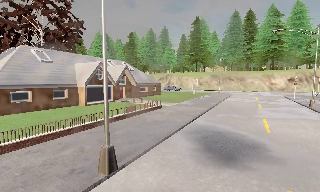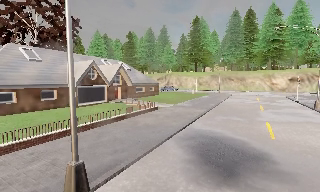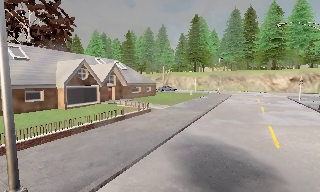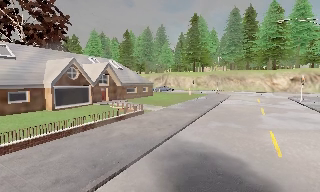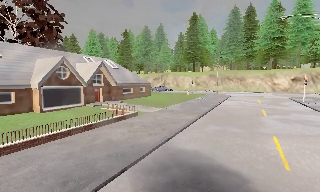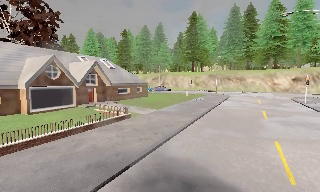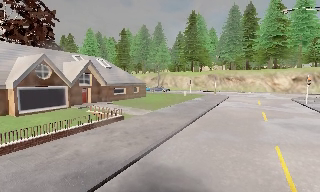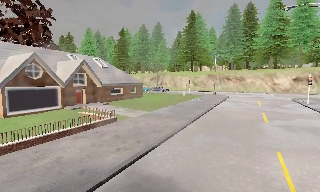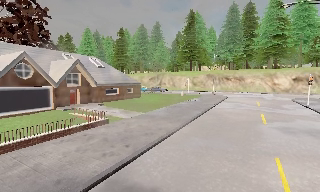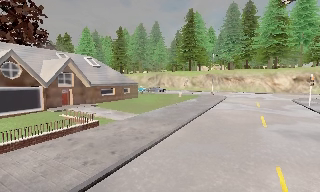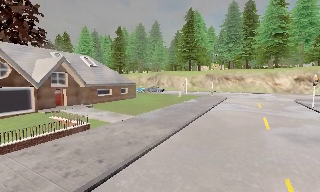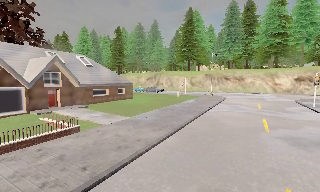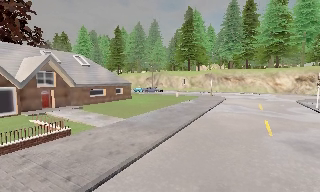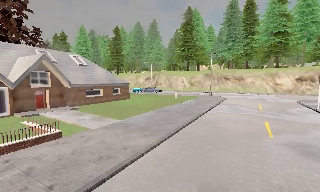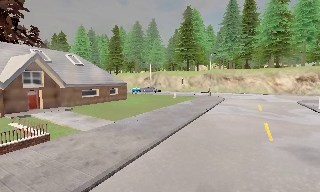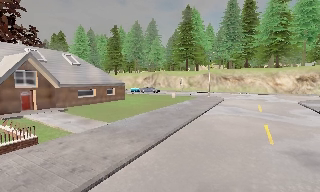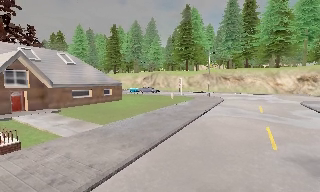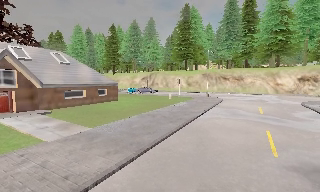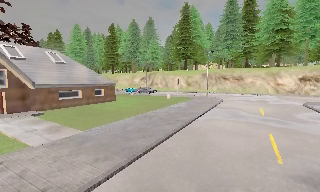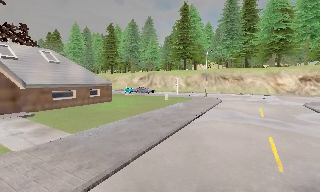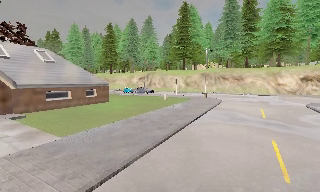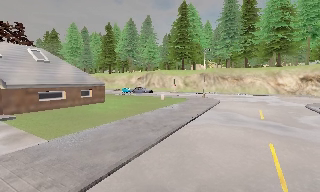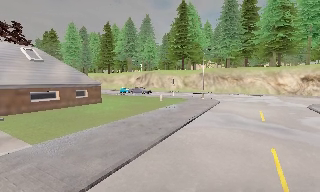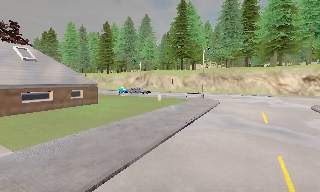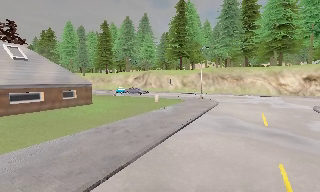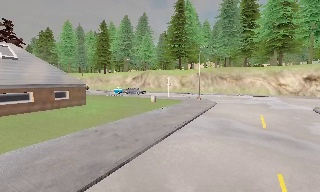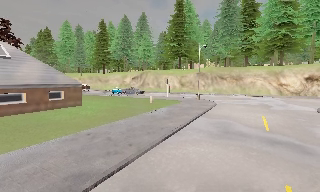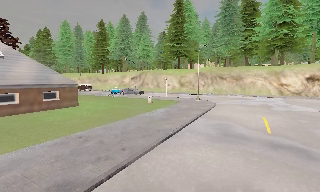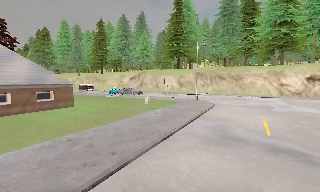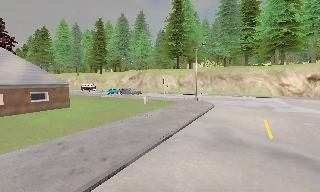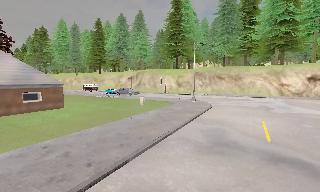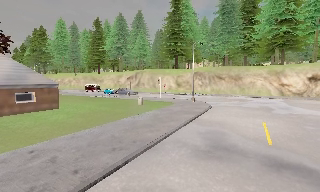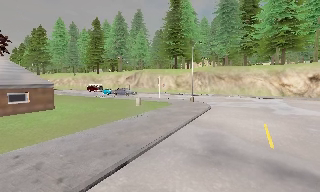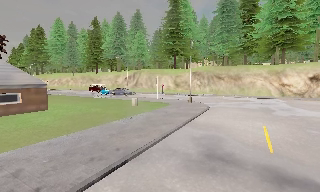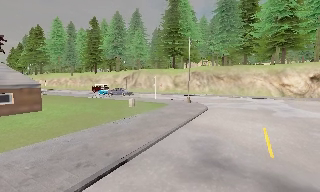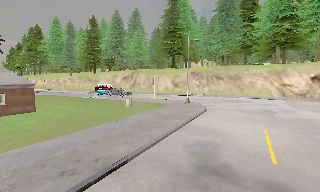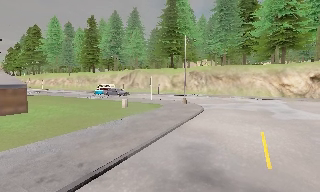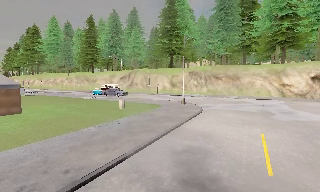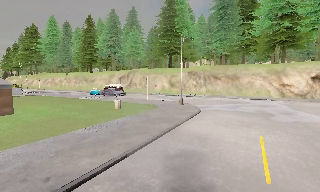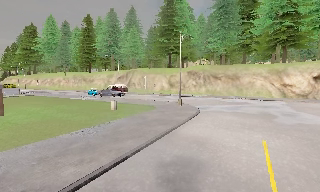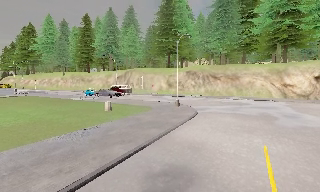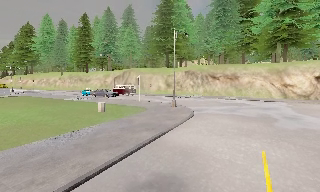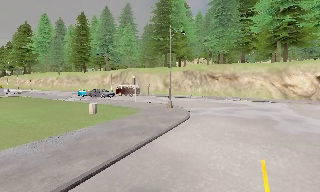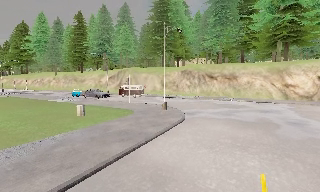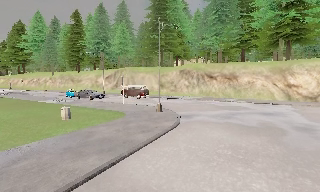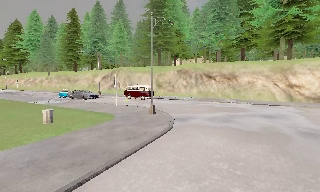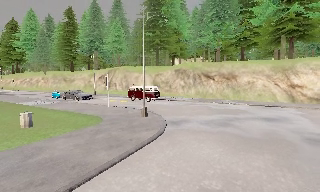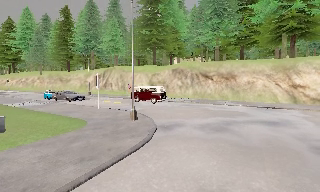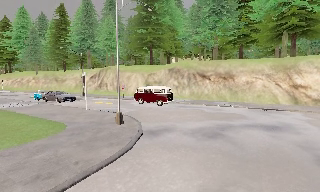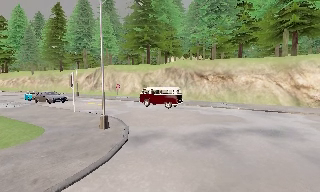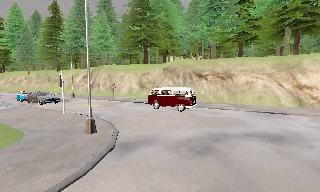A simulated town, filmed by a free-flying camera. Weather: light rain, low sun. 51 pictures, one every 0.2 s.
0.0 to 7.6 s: The camera travels forward and to its right, about 20 m, so what stands in front looms larger. It loses speed.
7.6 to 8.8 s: The camera travels forward and to its right, about 4.5 m, so what stands in front looms larger. It gains speed.
8.8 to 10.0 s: The camera travels forward and to its right, about 6 m, so what stands in front looms larger.
The film runs backward here.
